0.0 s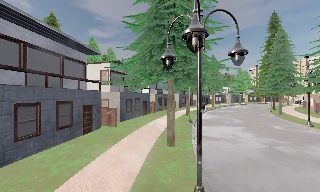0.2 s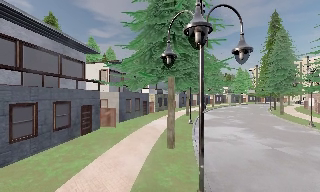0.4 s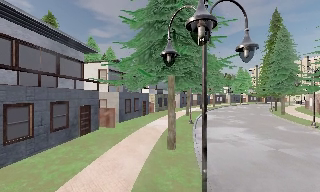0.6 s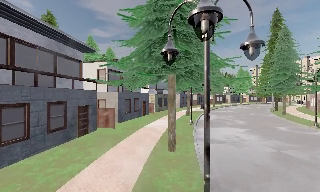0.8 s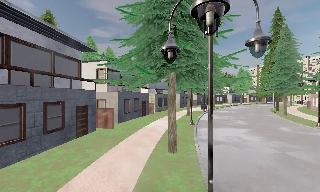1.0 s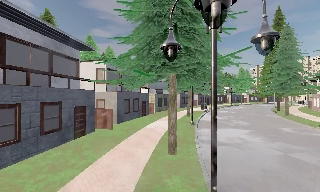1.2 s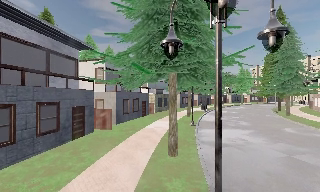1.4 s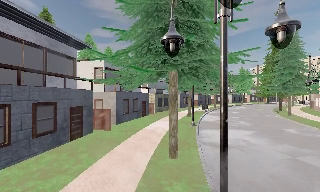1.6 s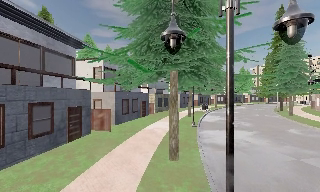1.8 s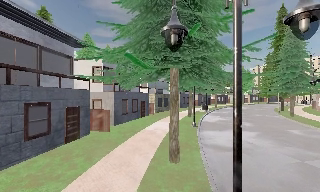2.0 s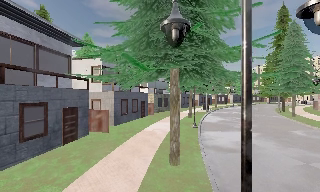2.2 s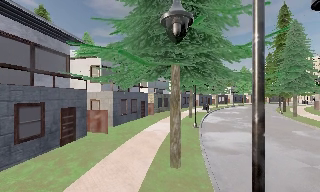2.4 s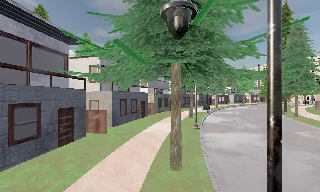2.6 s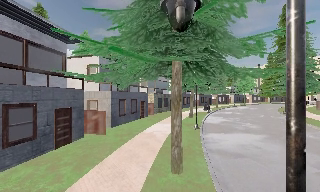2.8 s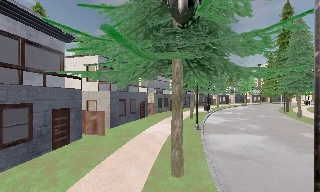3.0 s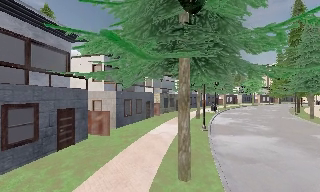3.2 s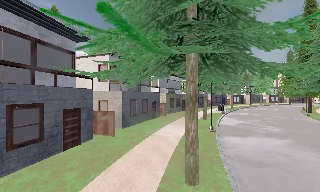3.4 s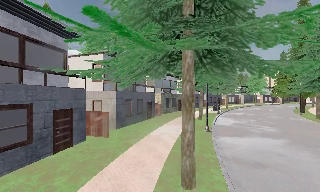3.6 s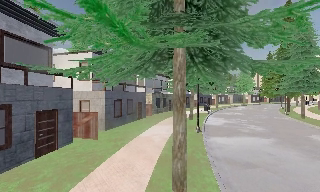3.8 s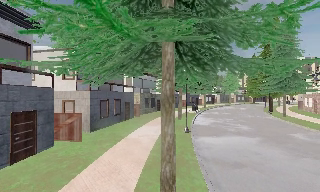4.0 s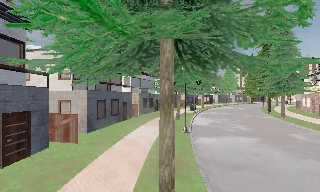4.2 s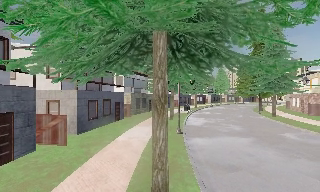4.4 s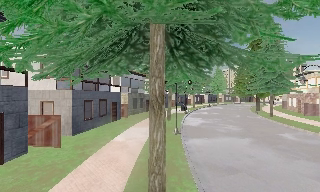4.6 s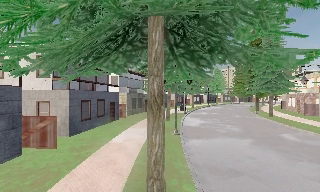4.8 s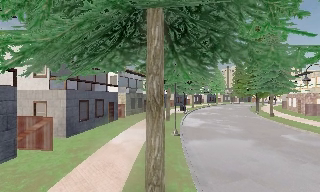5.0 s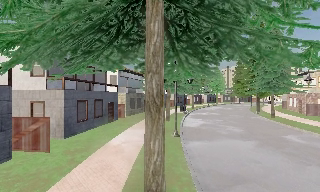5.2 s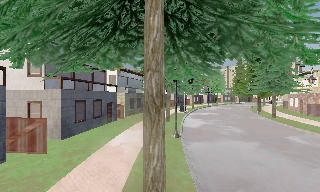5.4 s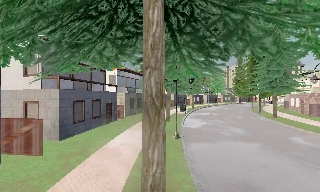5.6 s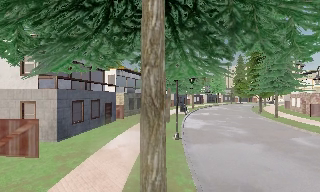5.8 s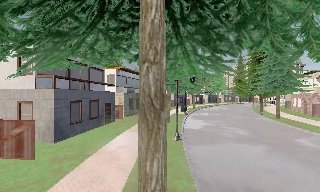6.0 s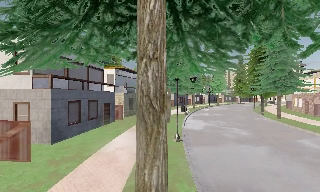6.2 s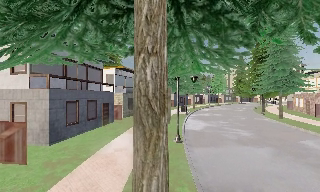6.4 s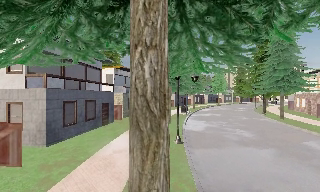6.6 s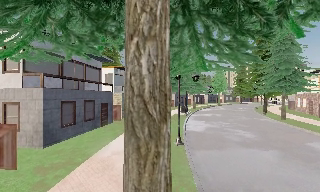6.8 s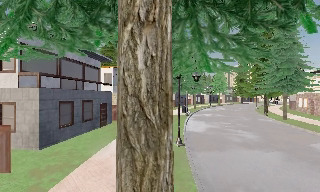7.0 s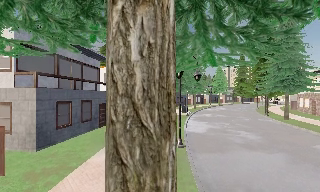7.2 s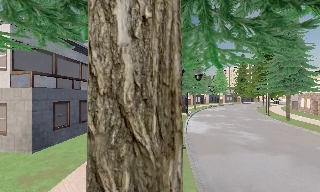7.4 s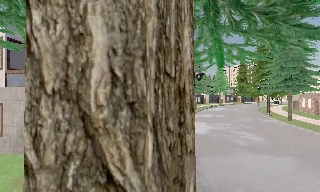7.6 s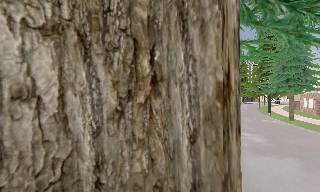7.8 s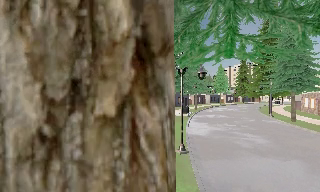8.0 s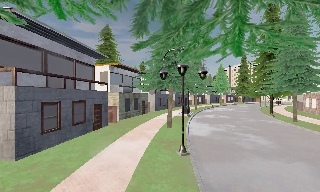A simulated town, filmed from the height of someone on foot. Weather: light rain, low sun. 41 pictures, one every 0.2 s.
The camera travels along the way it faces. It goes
forward.
0.0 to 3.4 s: The camera travels forward, about 3.5 m, so what stands in front looms larger.
3.4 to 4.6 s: The camera swings to its right by about 10 degrees, and the scene slides to the left. It travels forward, about 1 m, so what stands in front looms larger.
4.6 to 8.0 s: The camera travels forward, about 3.5 m, so what stands in front looms larger.
The film runs forward here.
